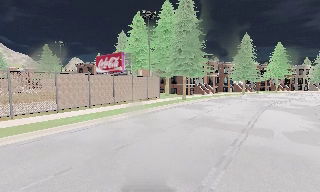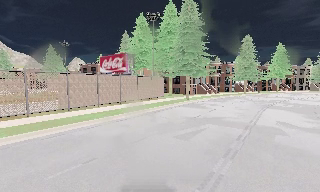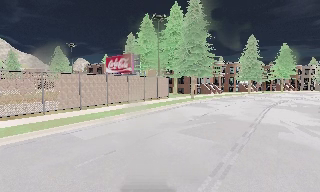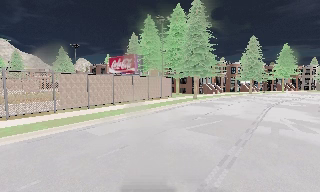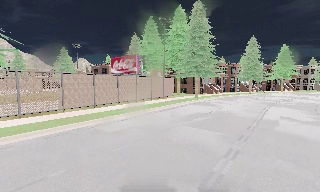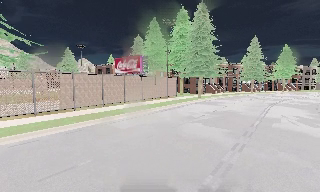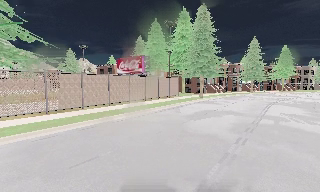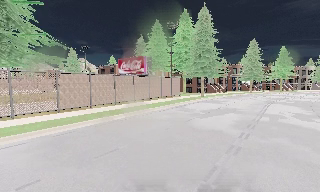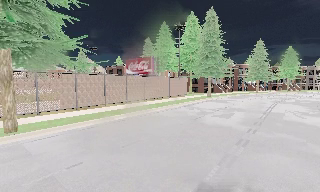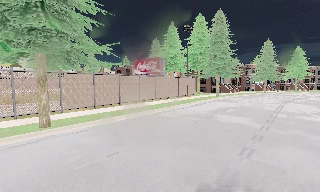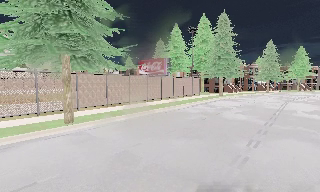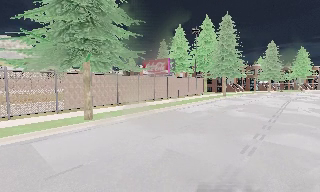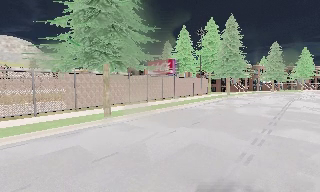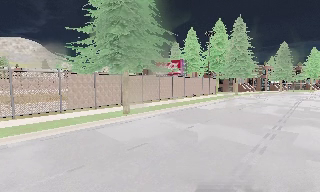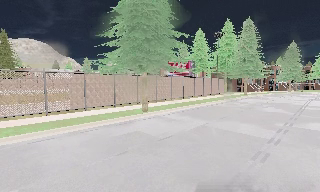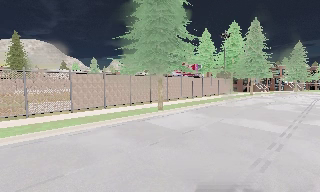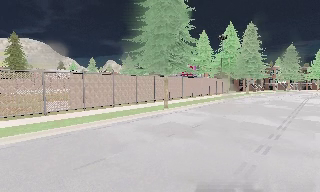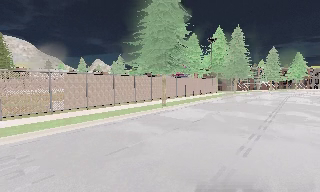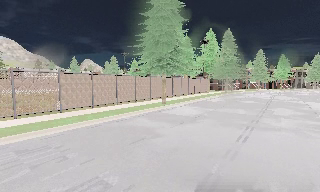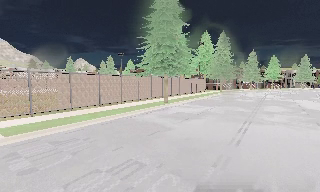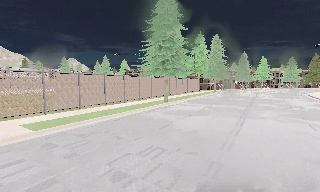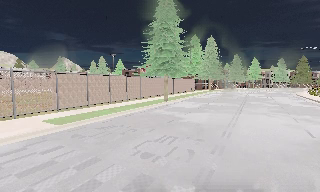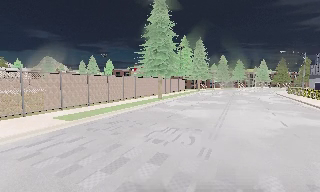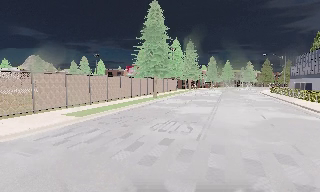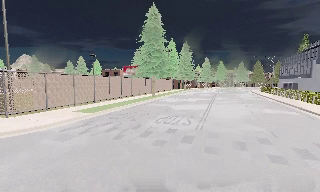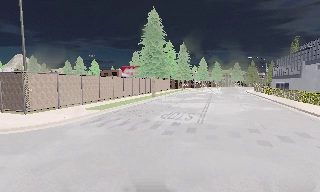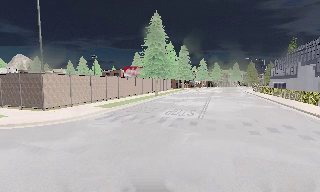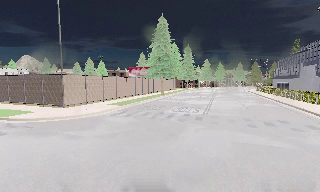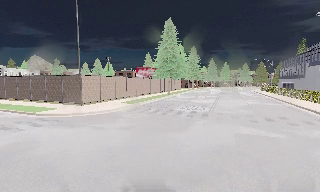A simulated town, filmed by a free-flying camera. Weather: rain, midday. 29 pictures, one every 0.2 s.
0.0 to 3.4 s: The camera travels backward and to its left, about 17 m, so what stands in front gets smaller. It gains speed.
3.4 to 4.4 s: The camera pans to its right, which is clockwise from overhead, by about 15 degrees. It travels backward and to its left, about 7 m, so what stands in front gets smaller.
4.4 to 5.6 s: The camera travels backward, about 9 m, so what stands in front gets smaller.
The film runs backward here.
